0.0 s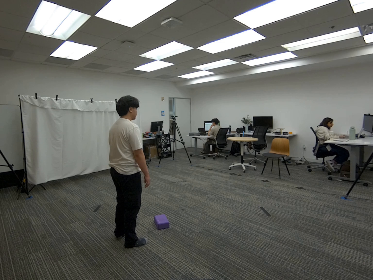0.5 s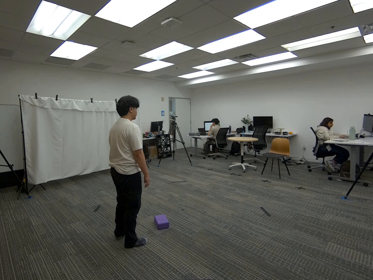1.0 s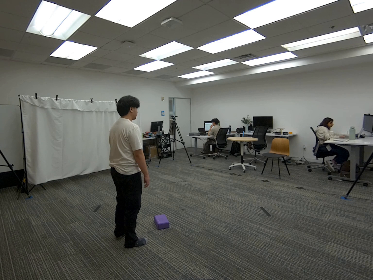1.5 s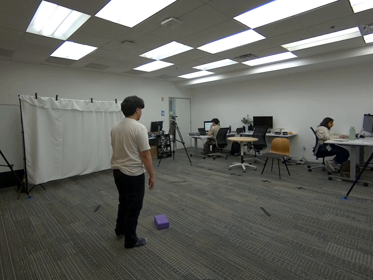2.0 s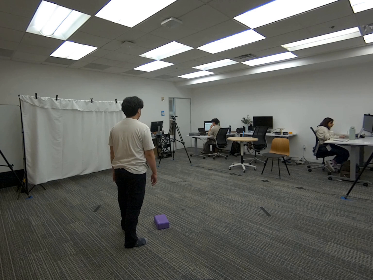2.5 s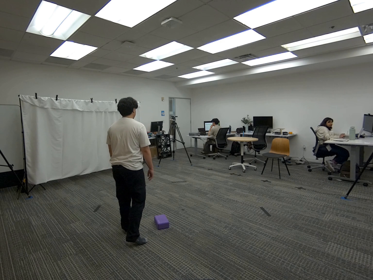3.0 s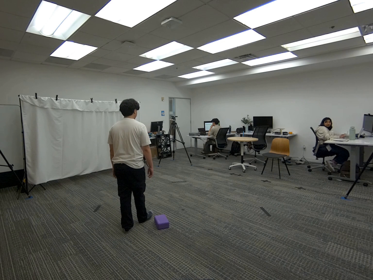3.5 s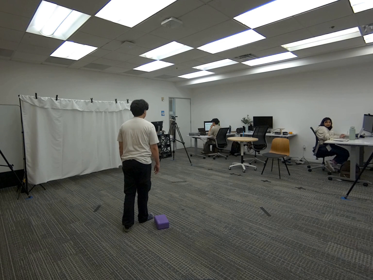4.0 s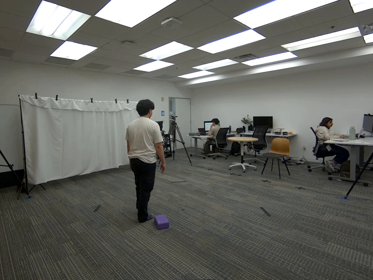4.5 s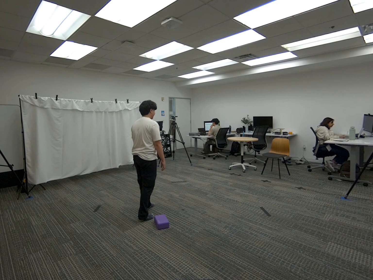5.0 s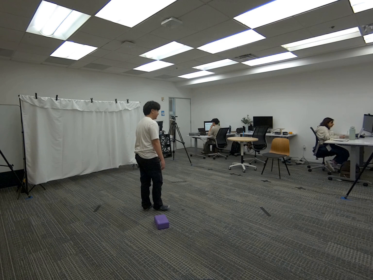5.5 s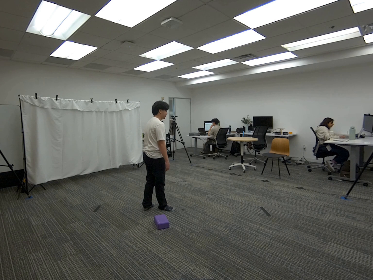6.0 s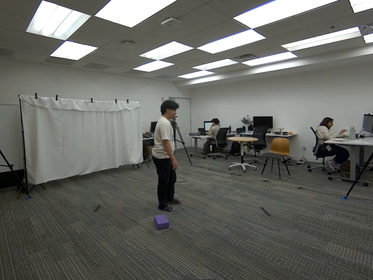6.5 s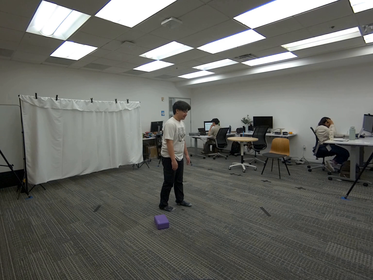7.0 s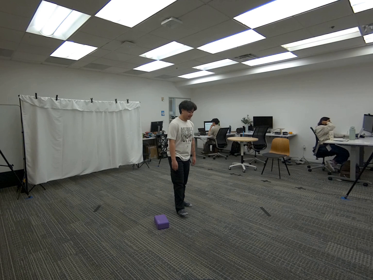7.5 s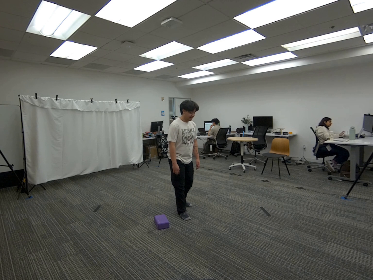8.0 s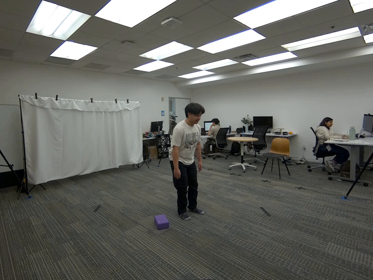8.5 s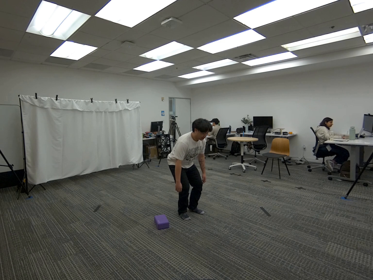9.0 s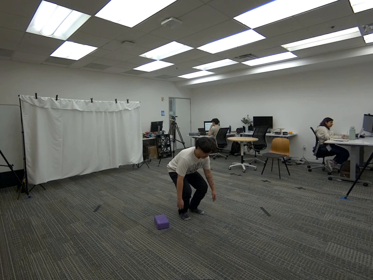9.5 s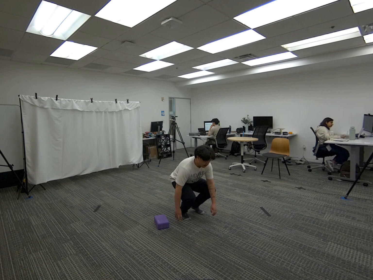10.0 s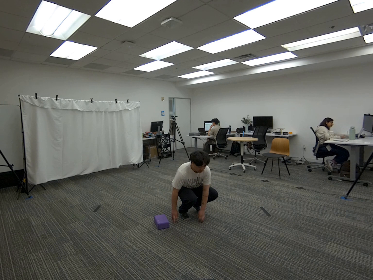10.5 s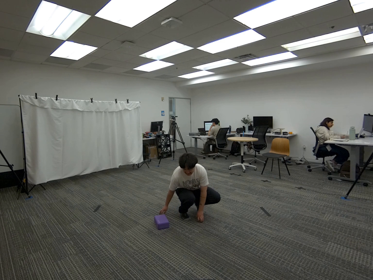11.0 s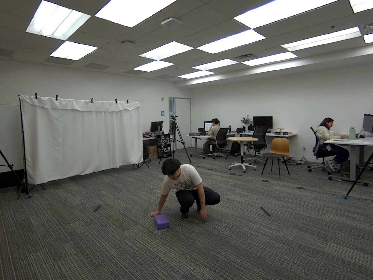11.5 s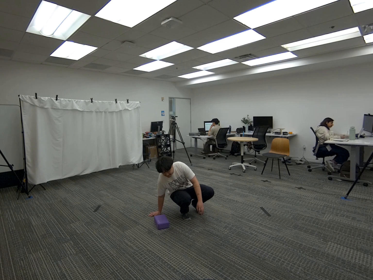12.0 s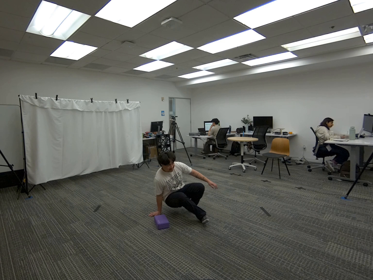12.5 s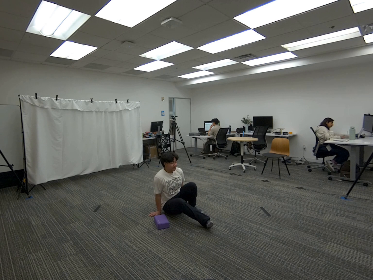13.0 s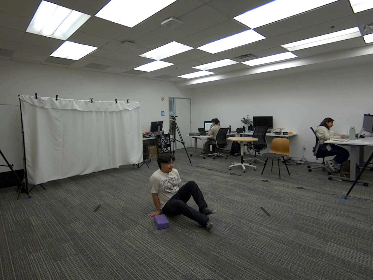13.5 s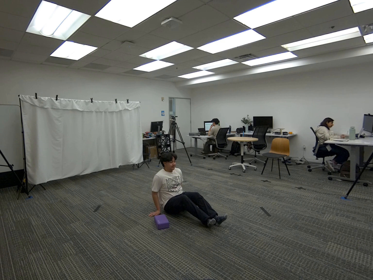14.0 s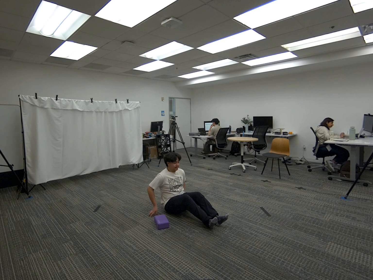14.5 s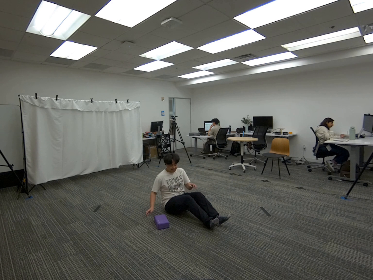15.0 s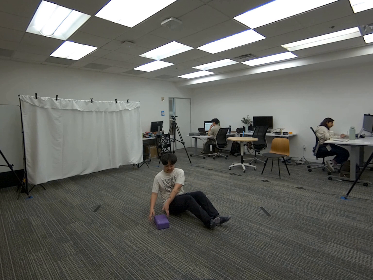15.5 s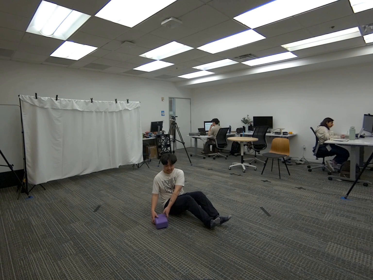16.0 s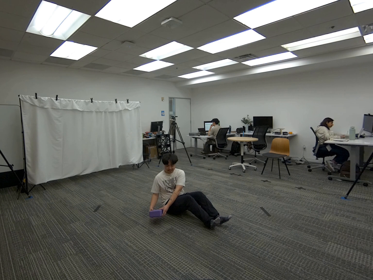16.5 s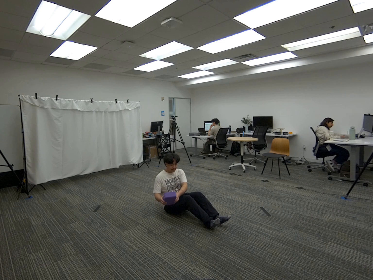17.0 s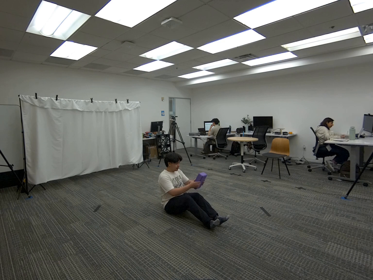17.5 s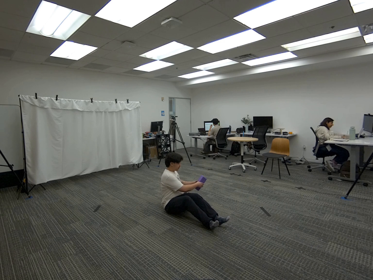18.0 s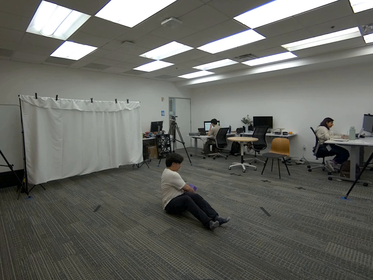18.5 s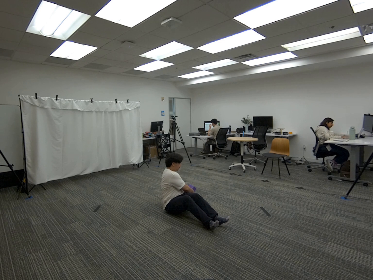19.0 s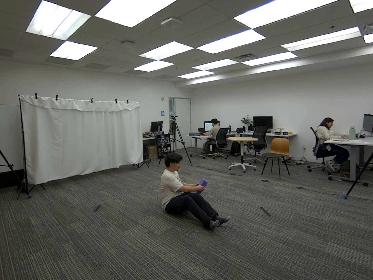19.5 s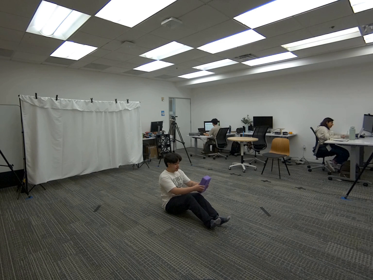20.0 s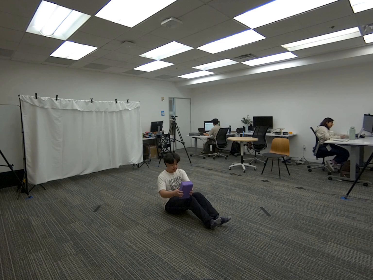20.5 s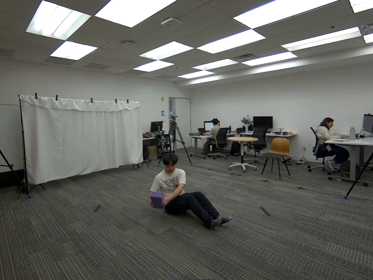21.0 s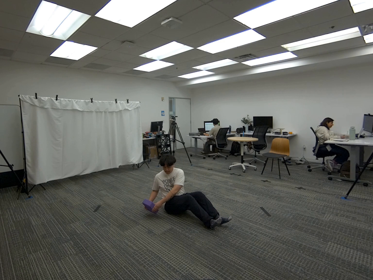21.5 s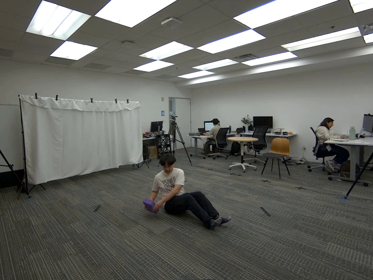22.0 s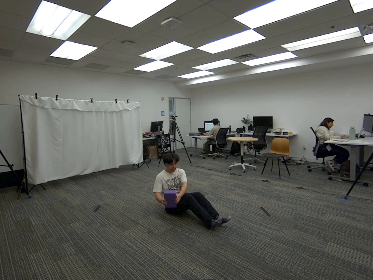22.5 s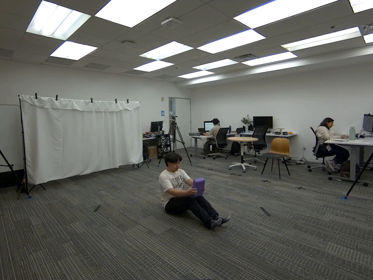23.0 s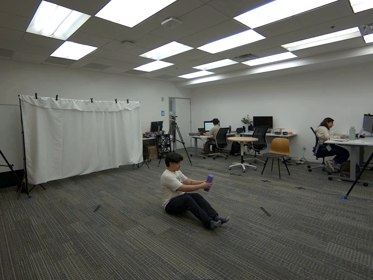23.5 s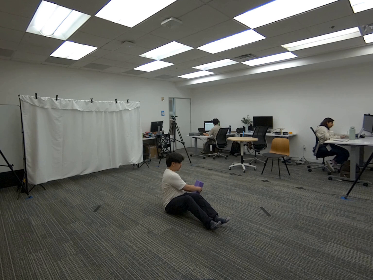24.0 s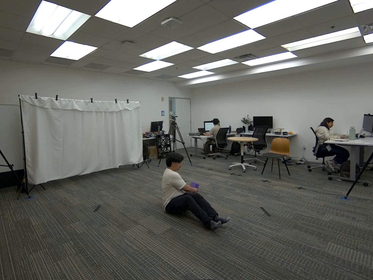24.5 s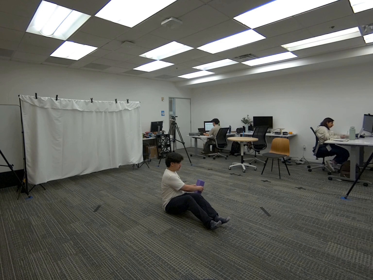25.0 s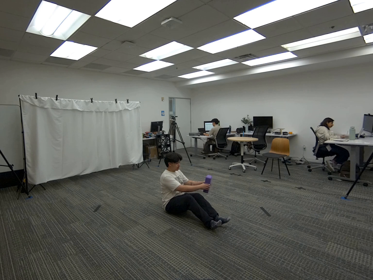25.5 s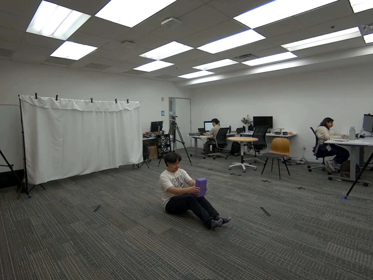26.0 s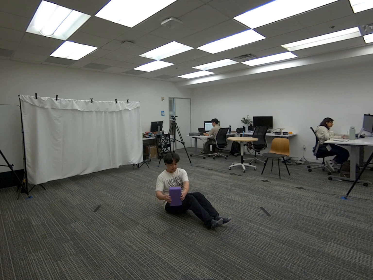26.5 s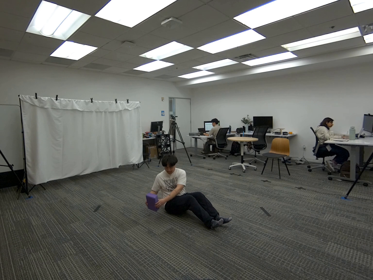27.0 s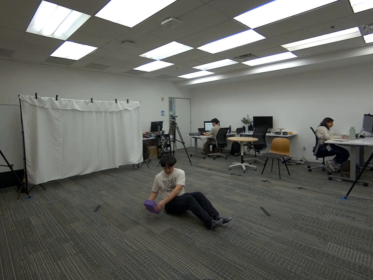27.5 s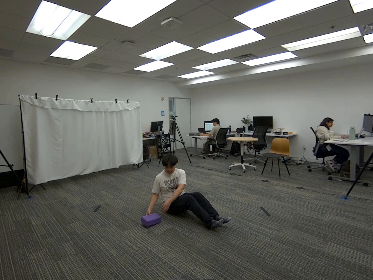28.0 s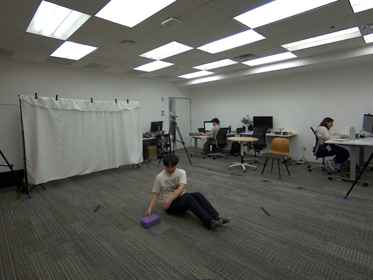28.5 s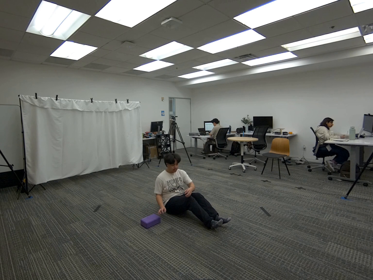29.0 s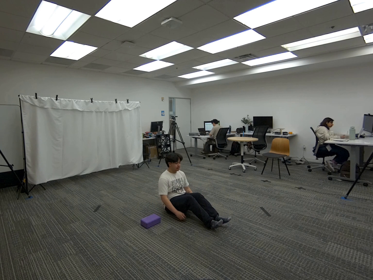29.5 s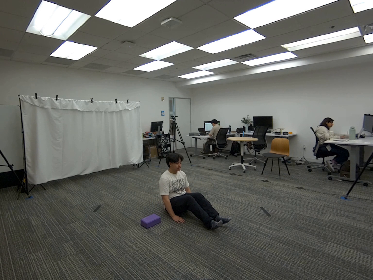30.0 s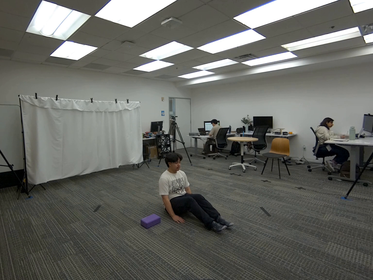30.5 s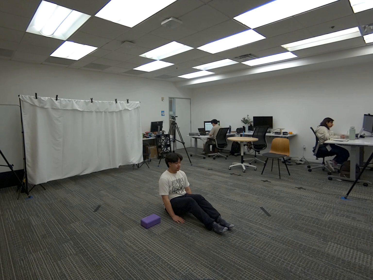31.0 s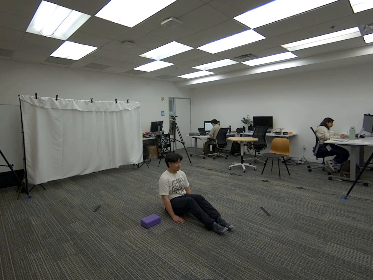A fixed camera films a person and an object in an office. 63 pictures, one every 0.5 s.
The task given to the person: Get into a seated position and grab the yoga block on your side and using both hands to hold the yoga block proceed to perform a russian twist. Place the yoga block on the ground when complete.
